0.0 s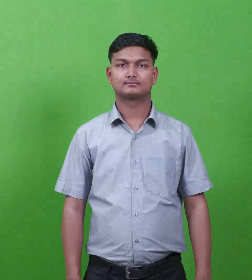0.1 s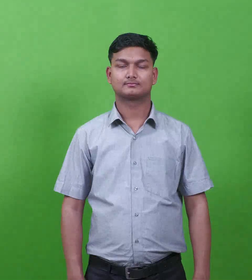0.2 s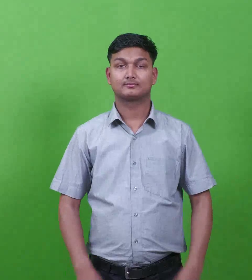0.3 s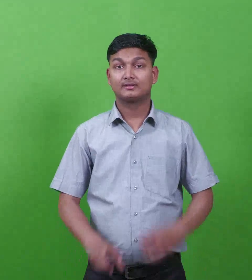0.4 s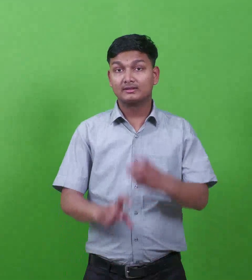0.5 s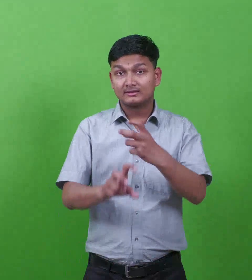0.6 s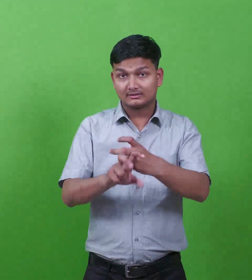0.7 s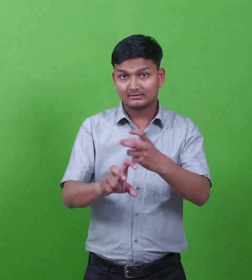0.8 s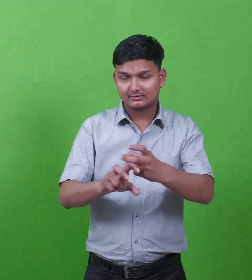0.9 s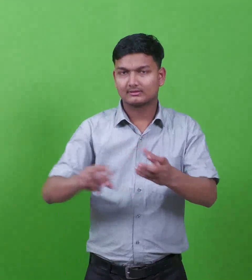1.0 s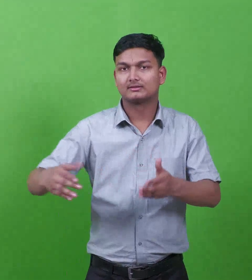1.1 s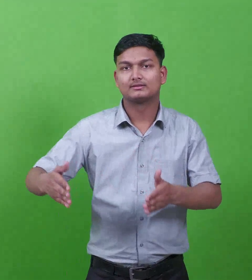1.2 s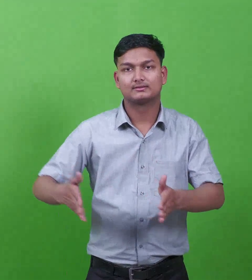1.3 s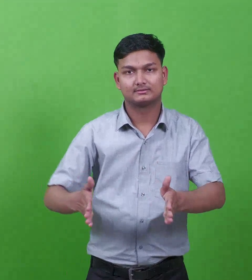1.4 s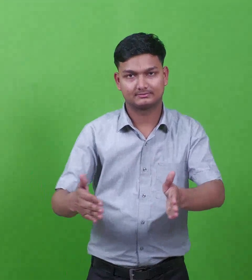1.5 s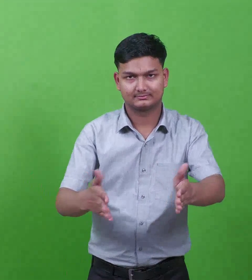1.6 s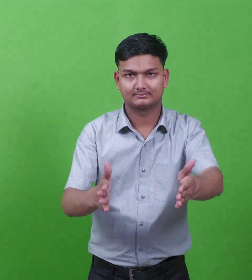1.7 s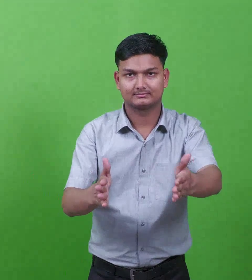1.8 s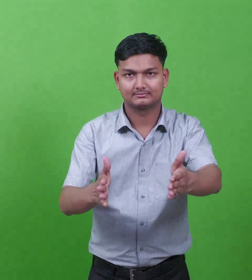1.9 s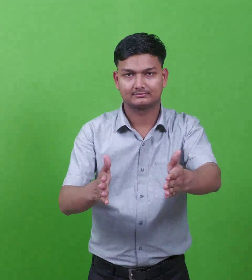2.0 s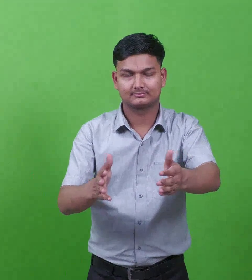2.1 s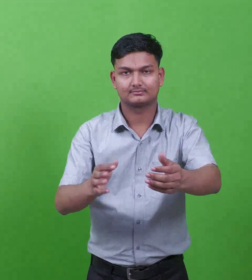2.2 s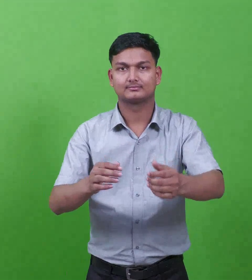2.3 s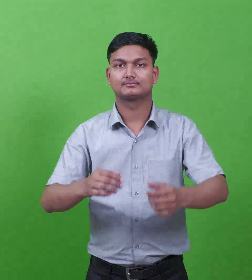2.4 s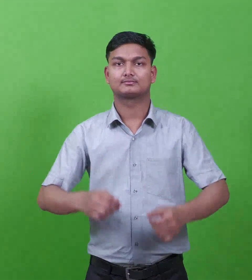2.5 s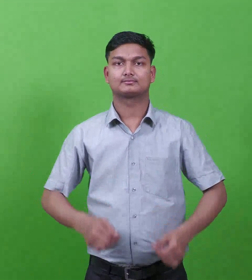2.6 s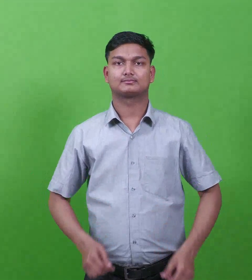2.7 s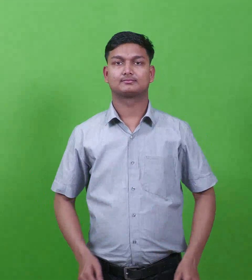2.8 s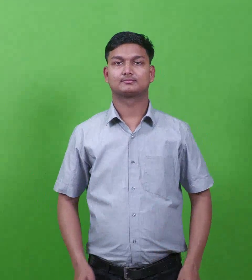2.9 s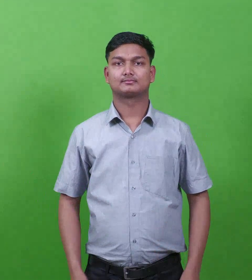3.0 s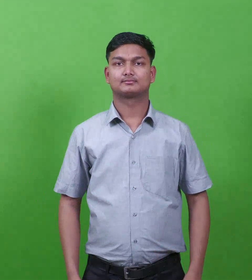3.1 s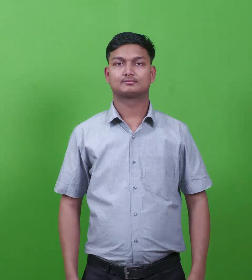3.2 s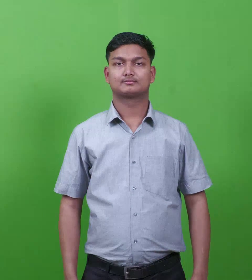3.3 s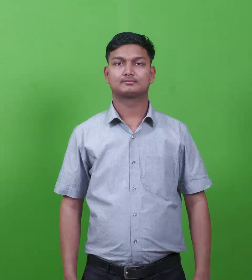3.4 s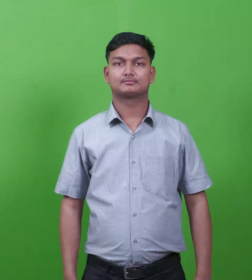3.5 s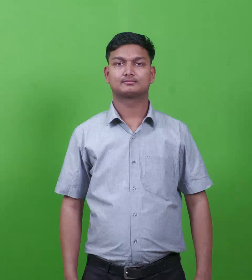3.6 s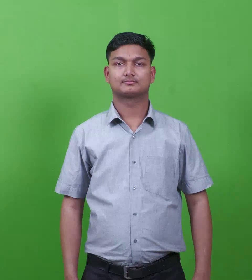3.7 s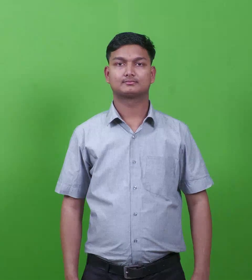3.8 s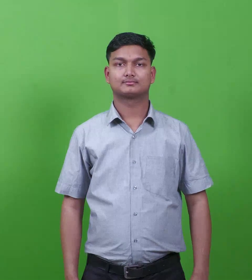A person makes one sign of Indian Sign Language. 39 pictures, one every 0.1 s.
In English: kishon river
